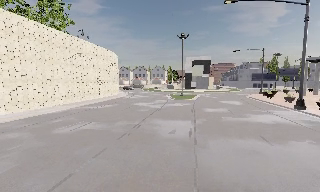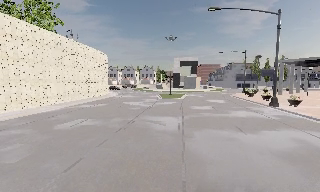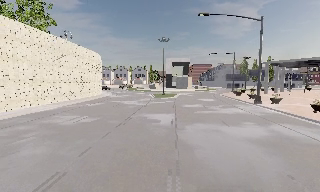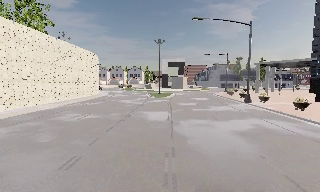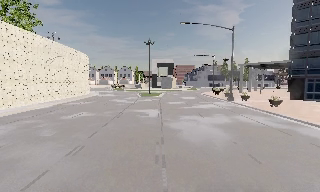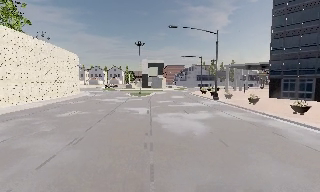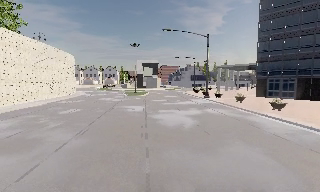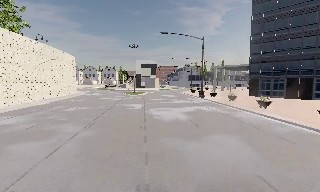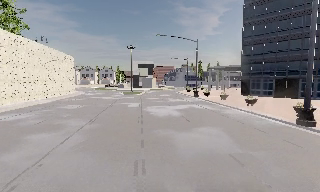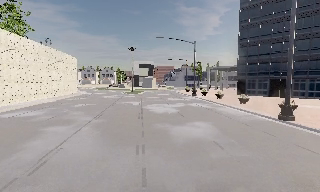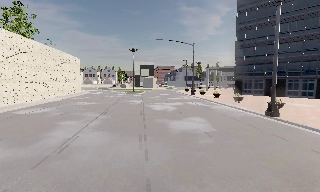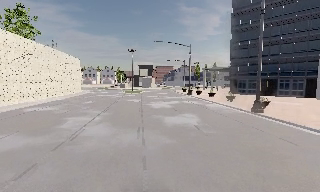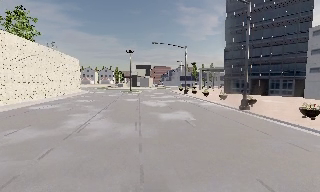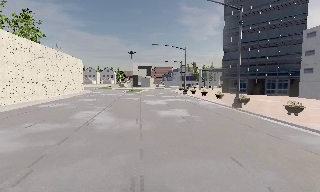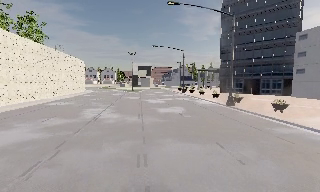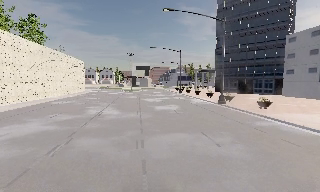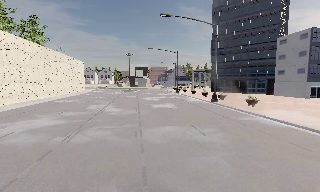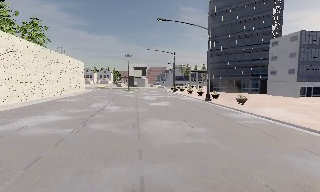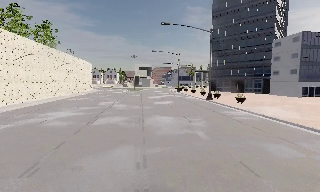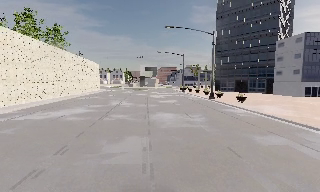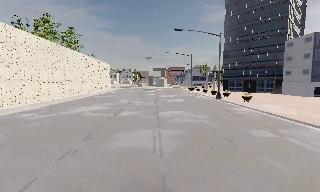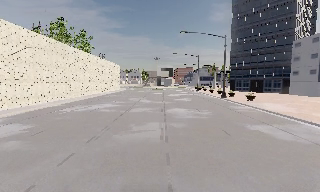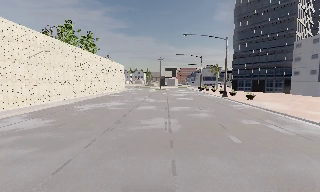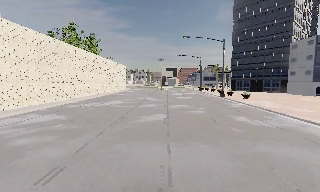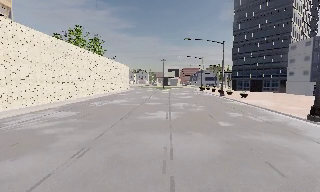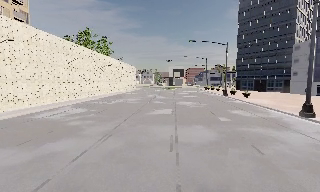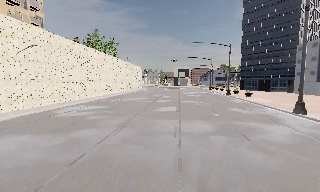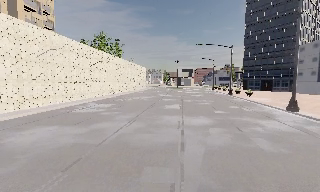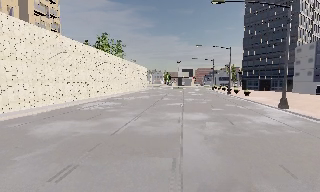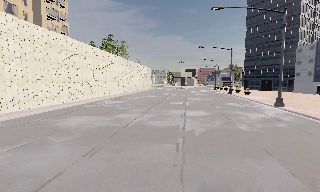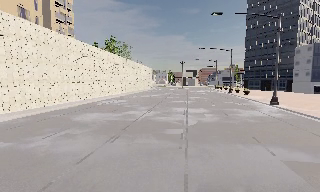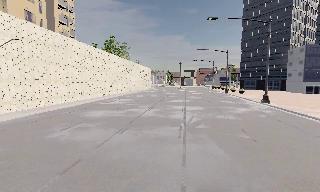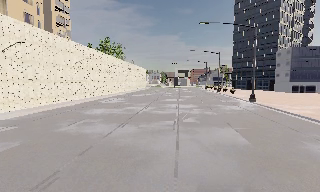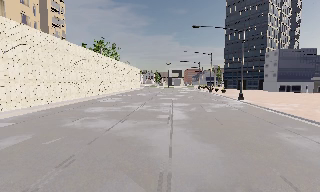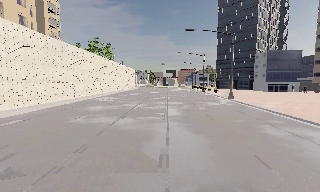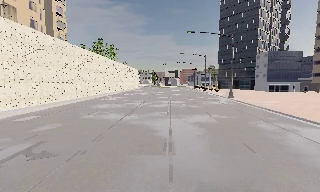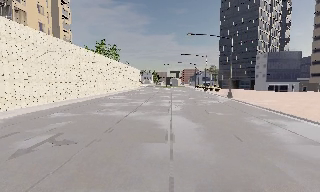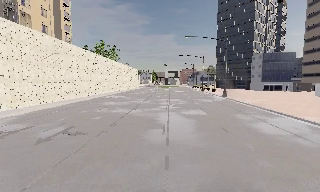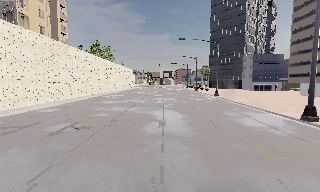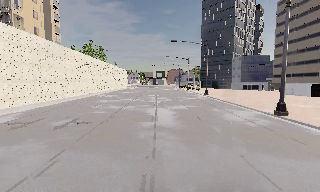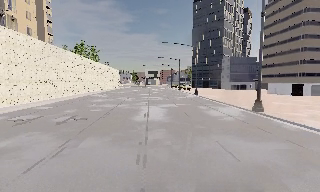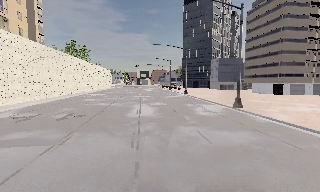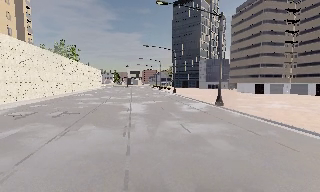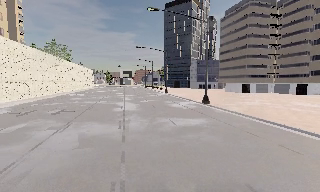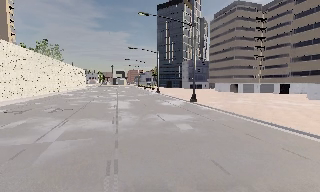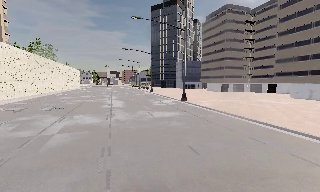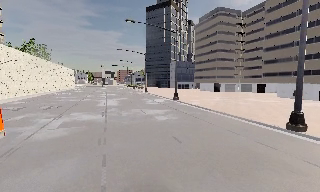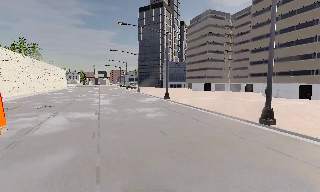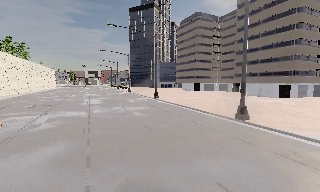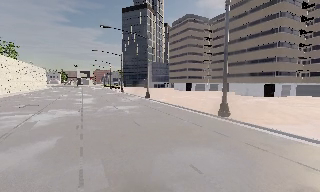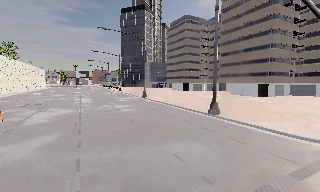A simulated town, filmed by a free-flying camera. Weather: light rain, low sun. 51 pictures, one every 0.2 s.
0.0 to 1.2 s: The camera pans to its right, which is clockwise from overhead, by about 15 degrees. It travels backward, about 8 m, so what stands in front gets smaller.
1.2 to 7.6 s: The camera travels backward, about 45 m, so what stands in front gets smaller.
7.6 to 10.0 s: The camera pans to its right, which is clockwise from overhead, by about 30 degrees. It travels backward, about 15 m, so what stands in front gets smaller.
The film runs backward here.
